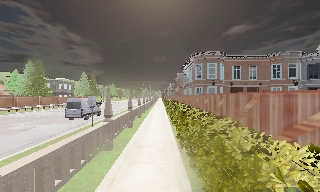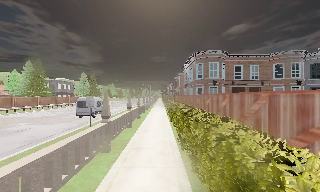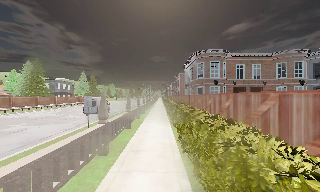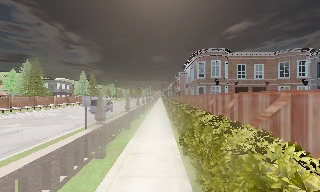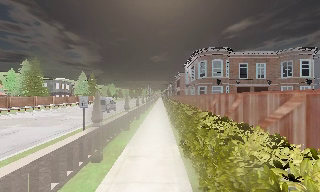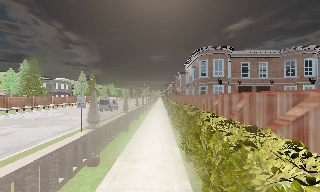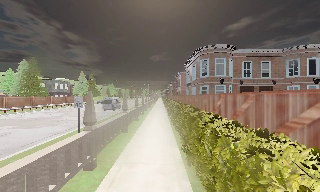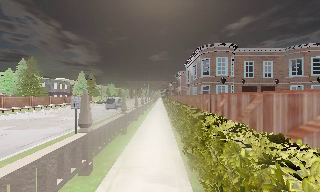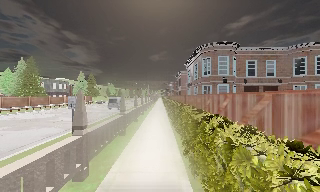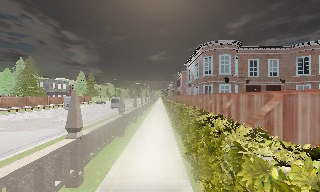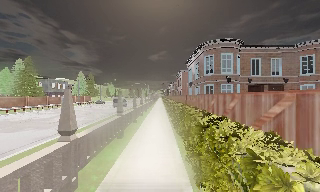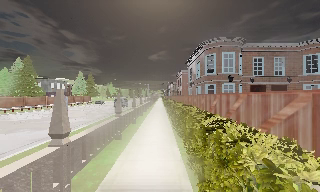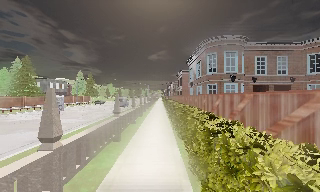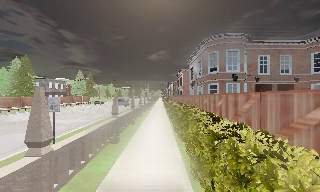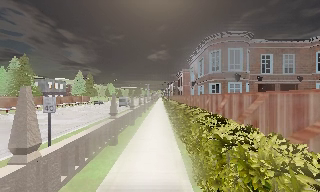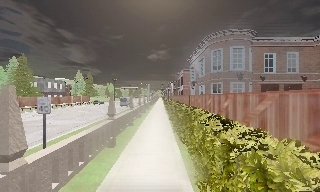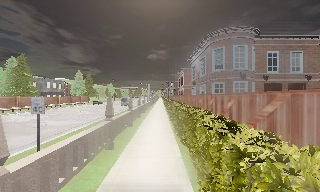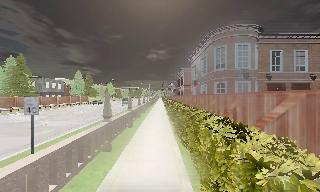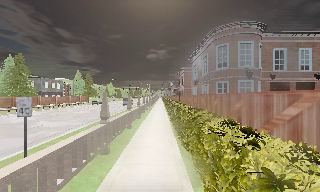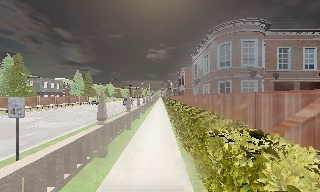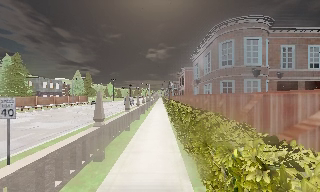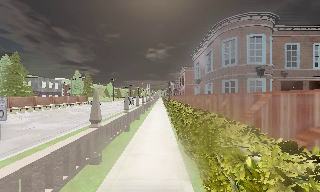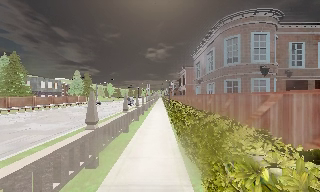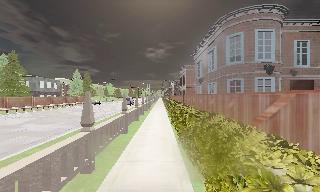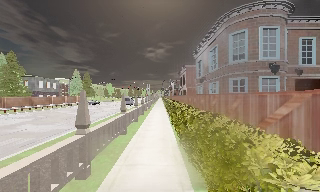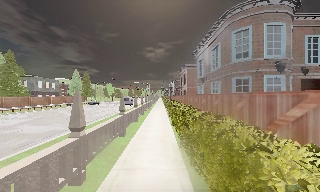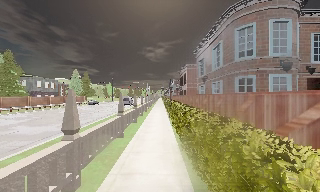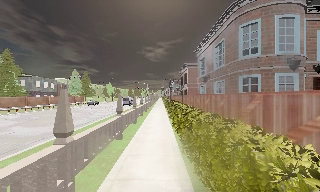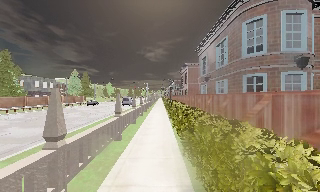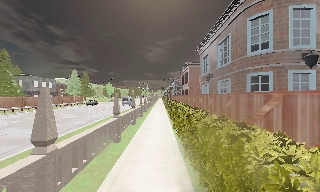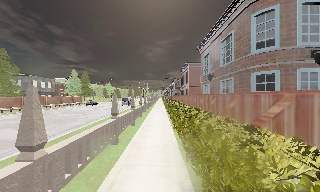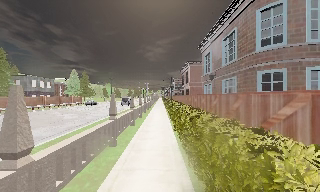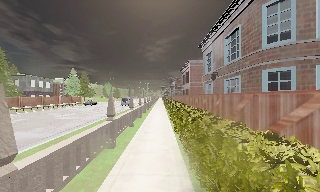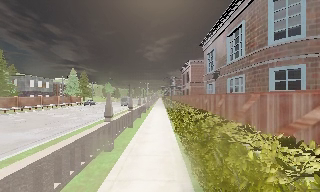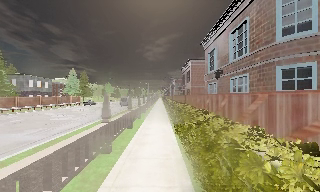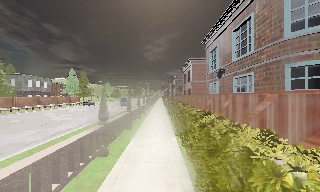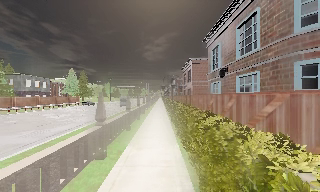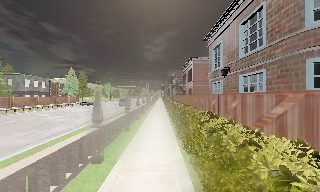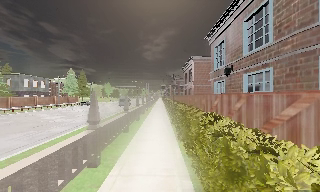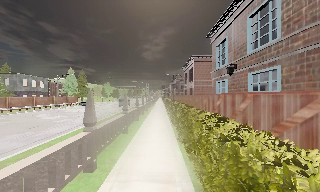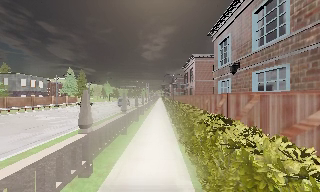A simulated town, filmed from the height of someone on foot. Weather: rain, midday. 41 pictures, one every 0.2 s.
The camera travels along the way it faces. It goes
forward.
0.0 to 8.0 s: The camera travels forward, about 14 m, so what stands in front looms larger.
The film runs forward here.
